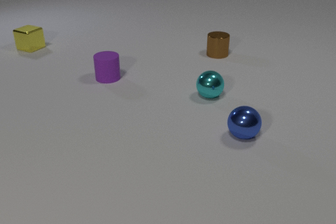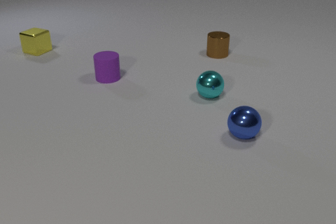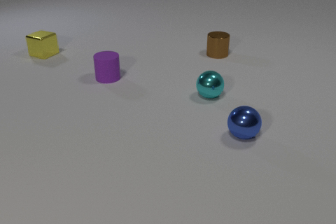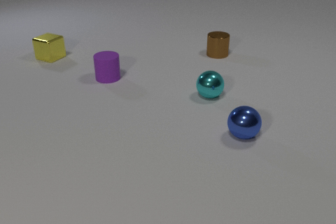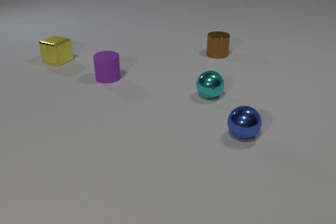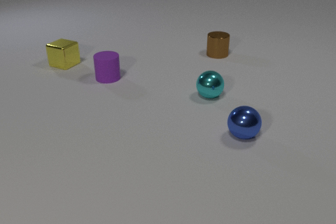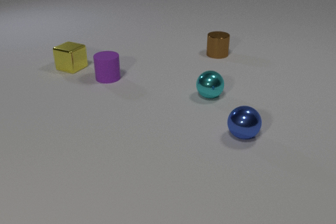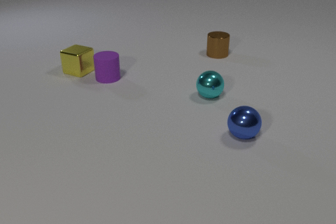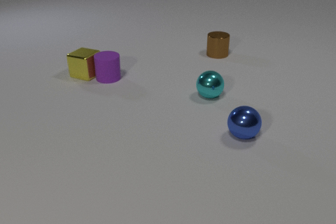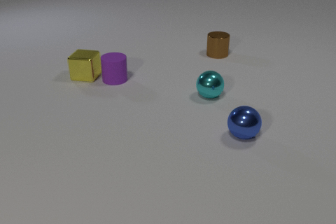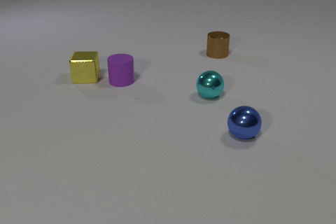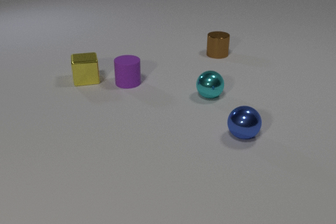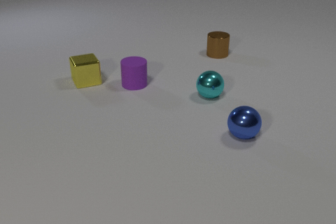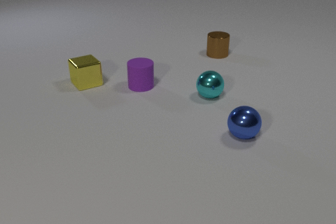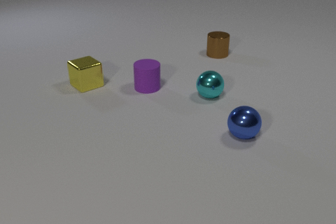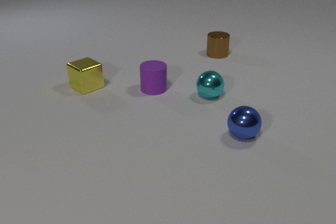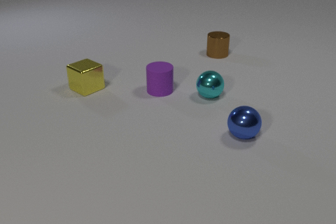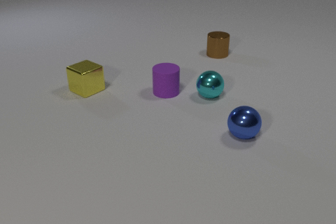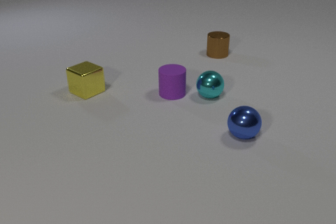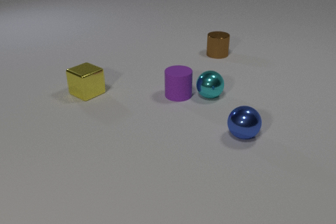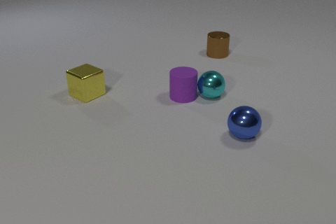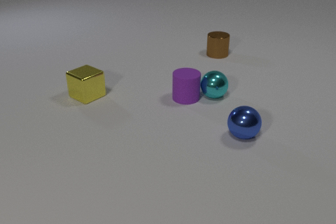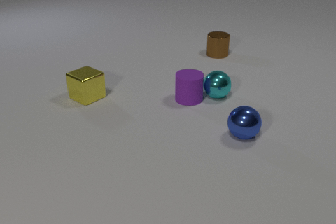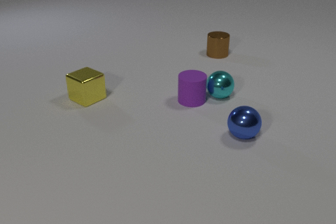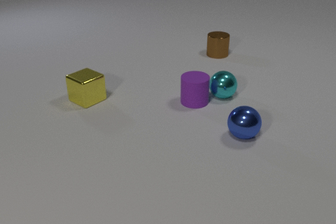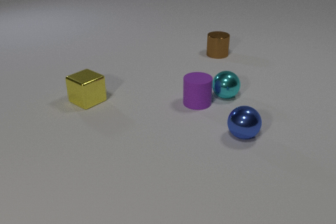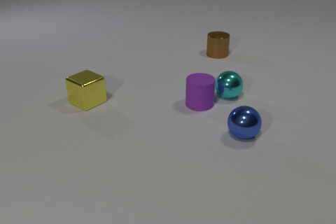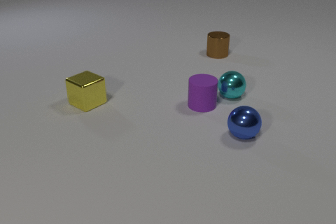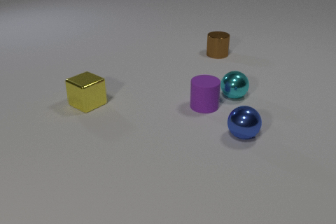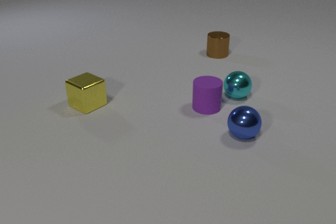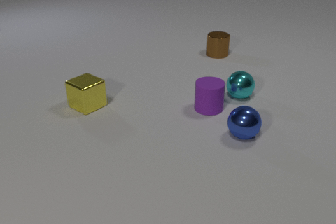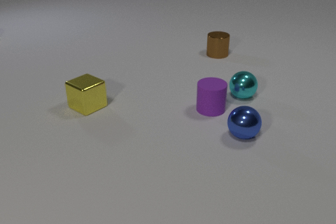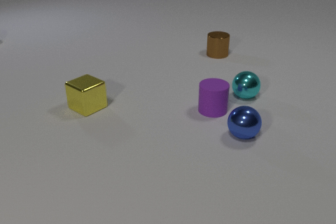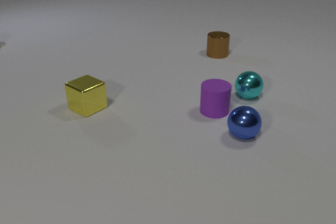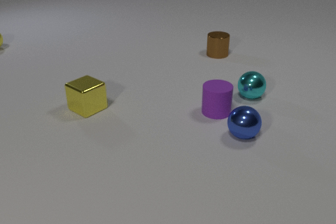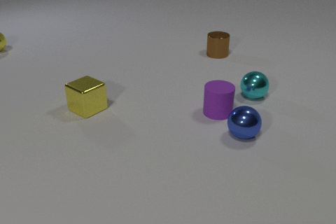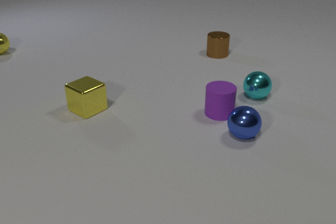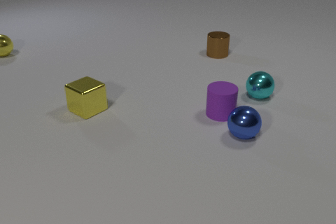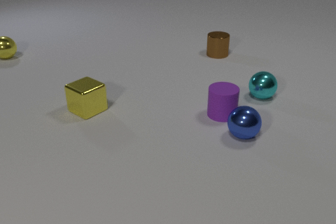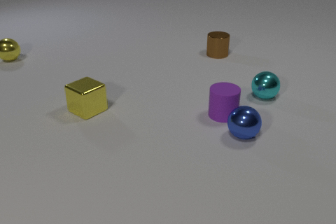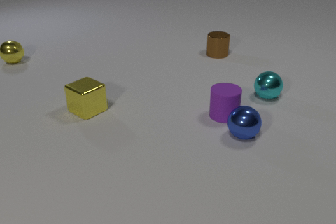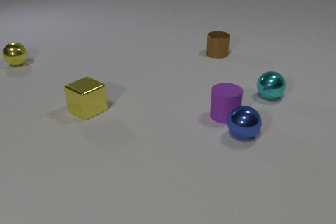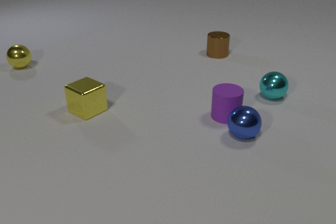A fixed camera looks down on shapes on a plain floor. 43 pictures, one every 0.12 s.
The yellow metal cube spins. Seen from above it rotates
counterclockwise.
The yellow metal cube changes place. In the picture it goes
toward the camera.
0.00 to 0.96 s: The yellow metal cube slides toward the camera and to the right. The yellow metal cube and the purple rubber cylinder collide.
0.96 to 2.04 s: The yellow metal cube slides toward the camera, spins counterclockwise seen from above by about 75 degrees, its near face sliding to the right. The purple rubber cylinder slides to the right and toward the camera.
2.04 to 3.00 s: The yellow metal cube slides toward the camera. The purple rubber cylinder slides to the right and toward the camera. The cyan metal sphere rolls to the right. The purple rubber cylinder and the cyan metal sphere collide.
3.00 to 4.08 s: The yellow metal cube slides toward the camera. The purple rubber cylinder slides to the right and toward the camera. The cyan metal sphere rolls to the right. The yellow metal sphere comes in at the left edge, rolls toward the camera.
4.08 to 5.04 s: The purple rubber cylinder slides to the right and toward the camera. The cyan metal sphere rolls to the right. The yellow metal sphere rolls toward the camera.
How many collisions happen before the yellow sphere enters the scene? 2.
How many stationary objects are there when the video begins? 4.
How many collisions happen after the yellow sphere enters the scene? 0.
